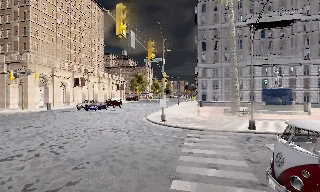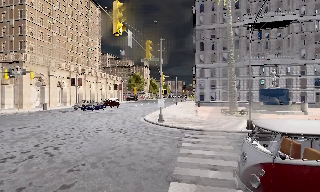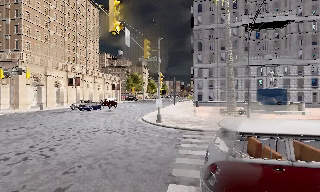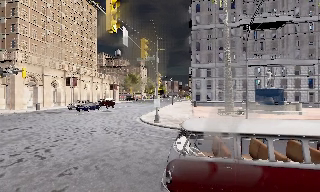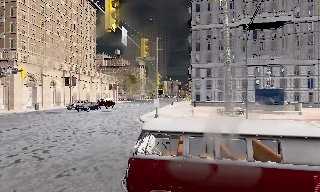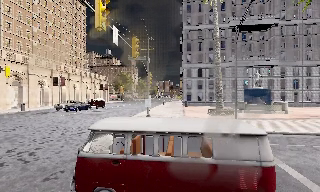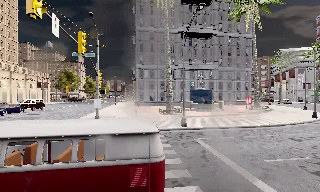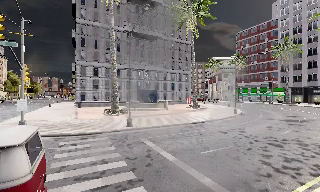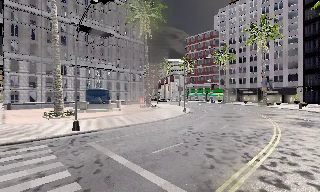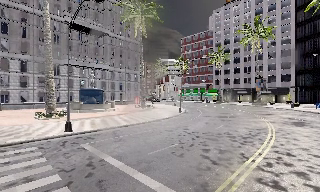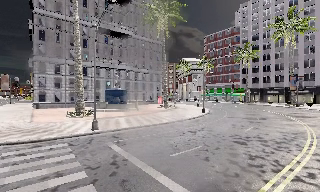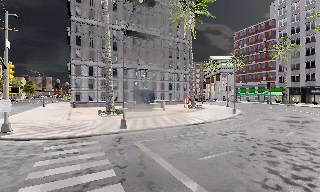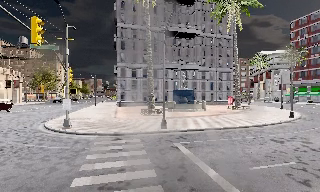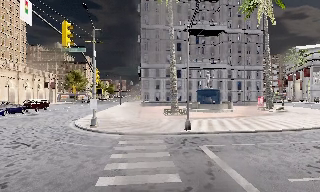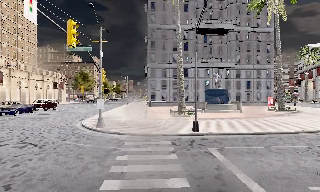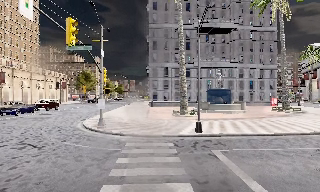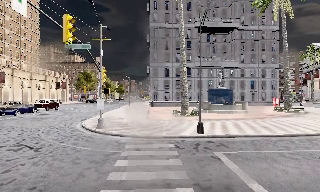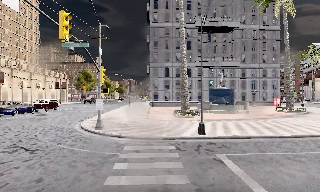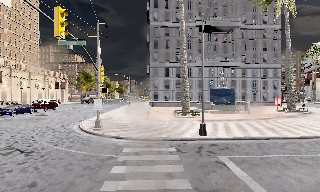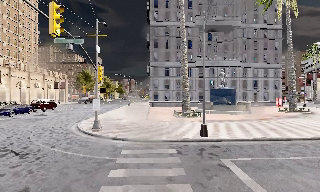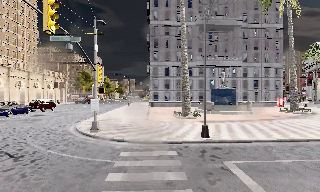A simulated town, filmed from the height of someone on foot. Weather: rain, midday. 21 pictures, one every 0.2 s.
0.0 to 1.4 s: The camera swings to its right by about 40 degrees, and the scene slides to the left. It travels forward, about 0.5 m.
1.4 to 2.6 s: The camera pans to its left, which is counterclockwise from overhead, by about 20 degrees. It travels forward, about 1.5 m, so what stands in front looms larger.
2.6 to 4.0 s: The camera travels forward, about 2 m, so what stands in front looms larger.
The film runs forward here.
